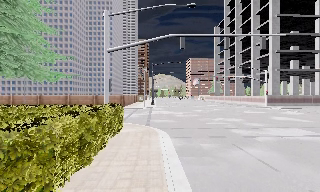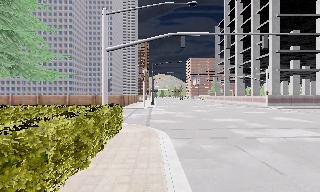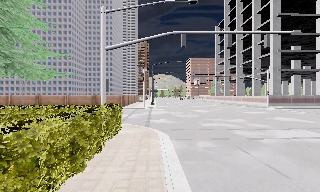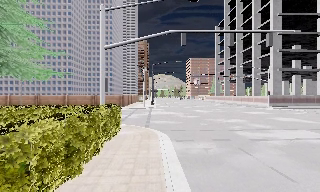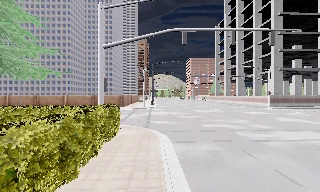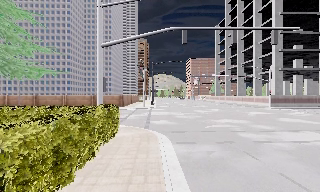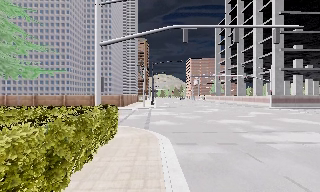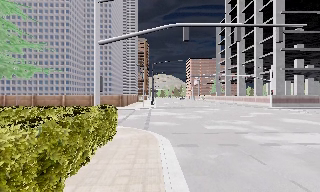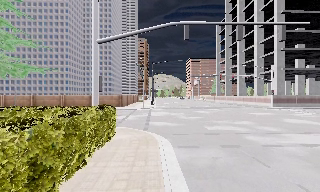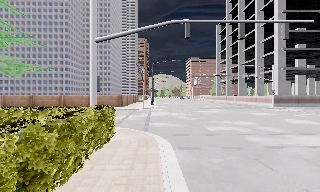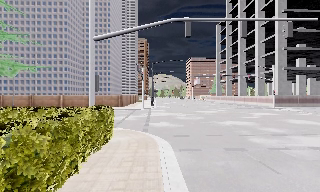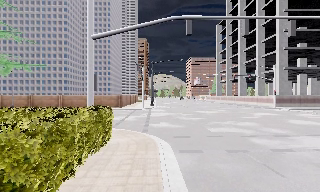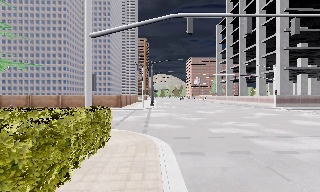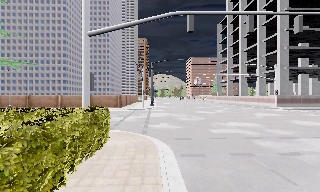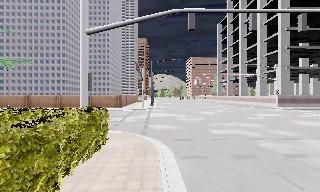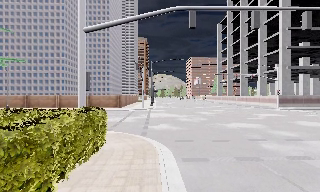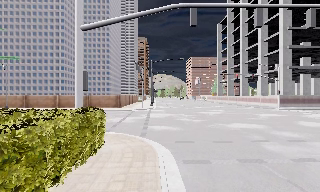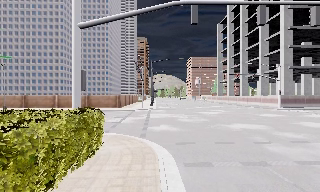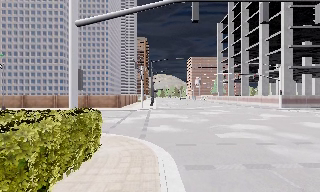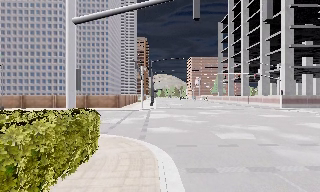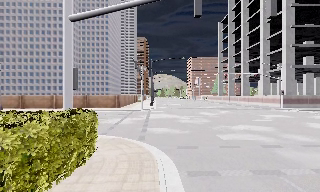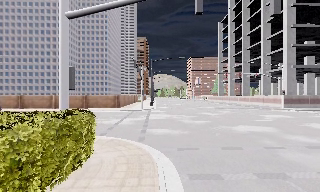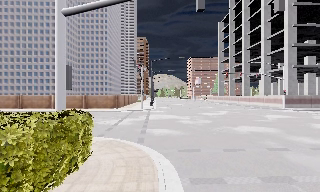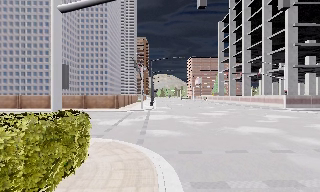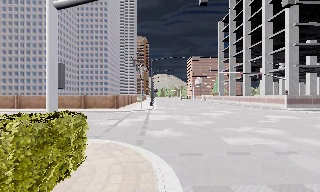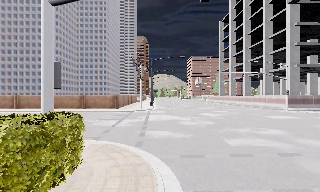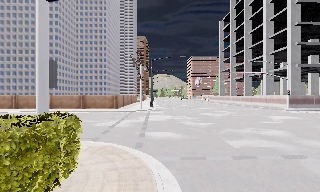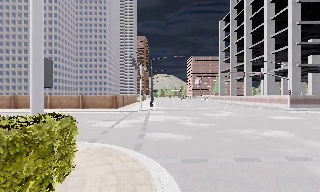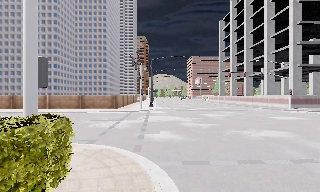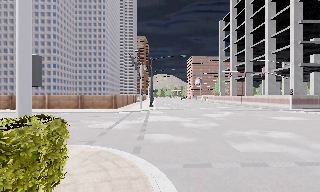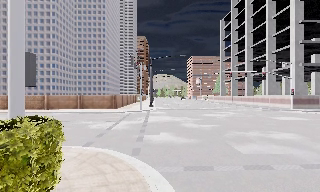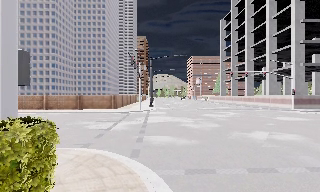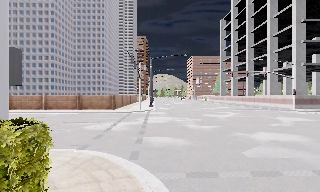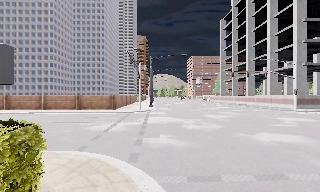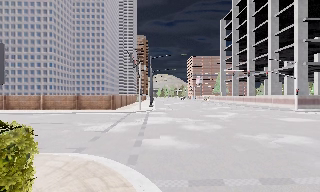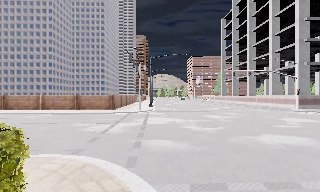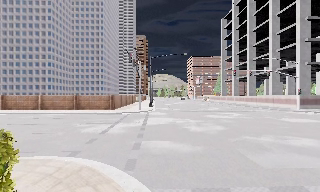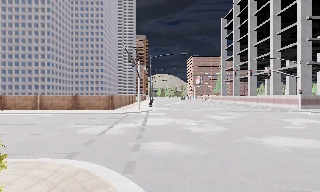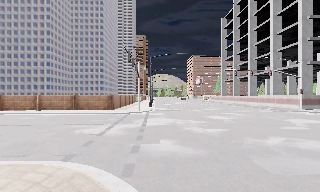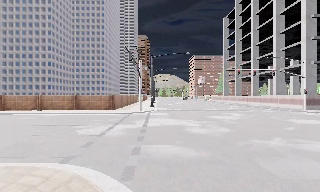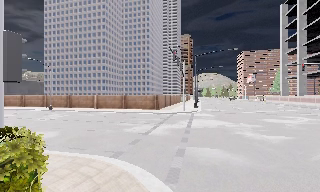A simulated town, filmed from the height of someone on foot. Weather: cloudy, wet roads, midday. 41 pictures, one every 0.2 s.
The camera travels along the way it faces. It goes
forward.
0.0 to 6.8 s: The camera travels forward, about 7 m, so what stands in front looms larger.
6.8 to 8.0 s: The camera pans to its left, which is counterclockwise from overhead, by about 15 degrees. It travels forward, about 1.5 m, so what stands in front looms larger.
The film runs forward here.
